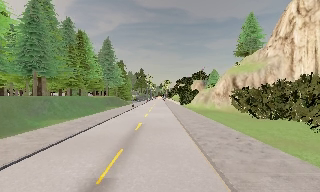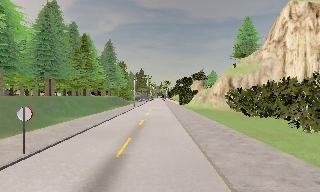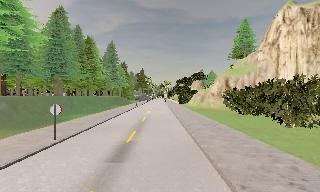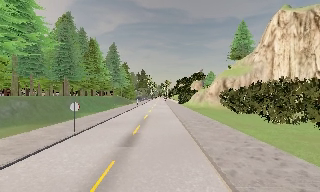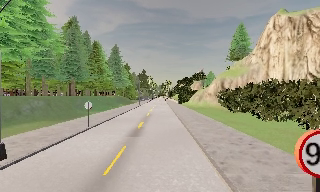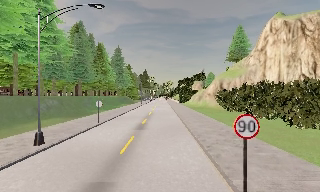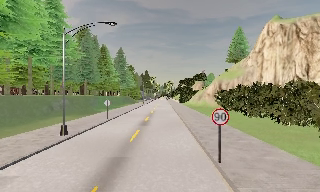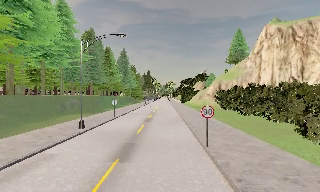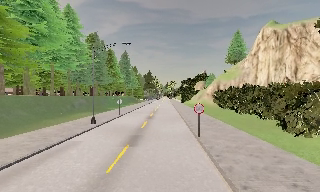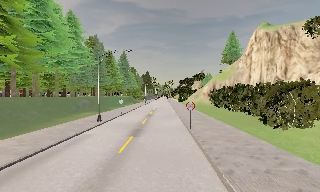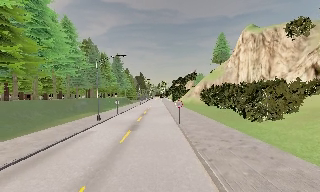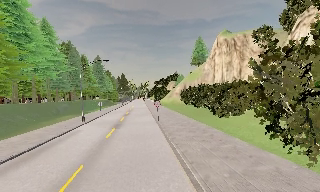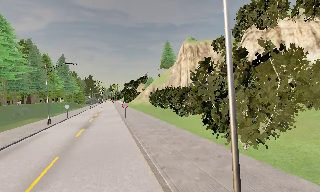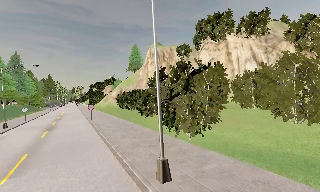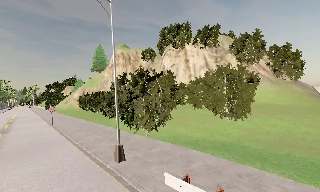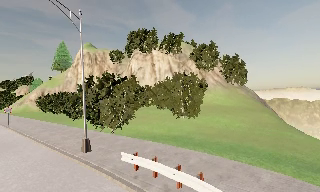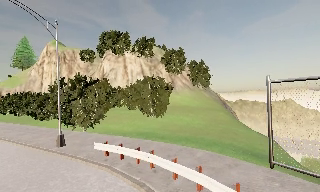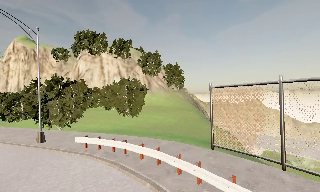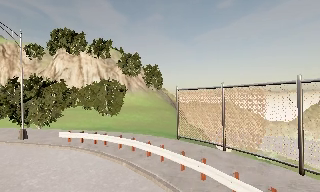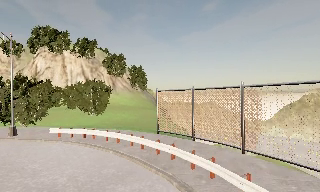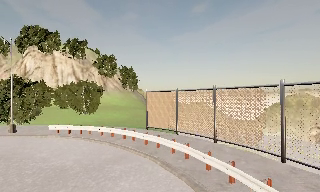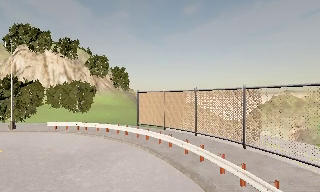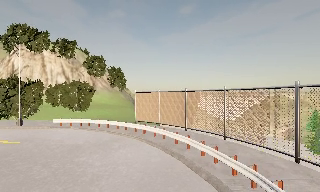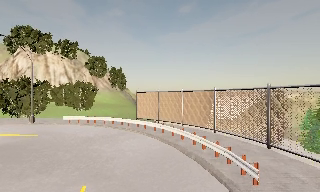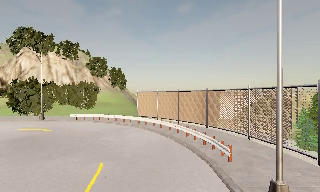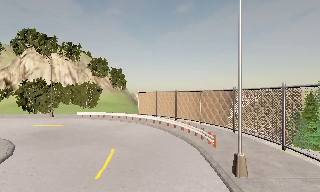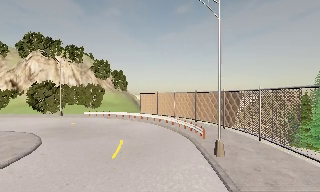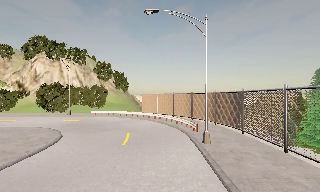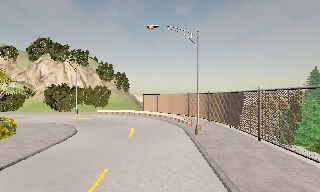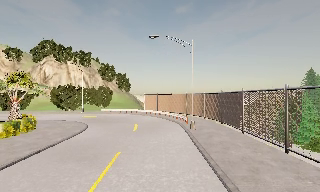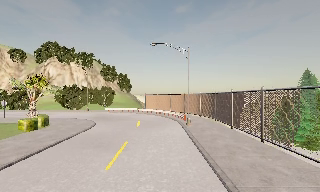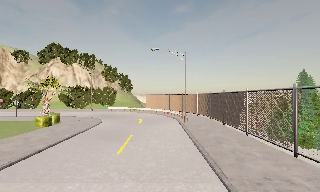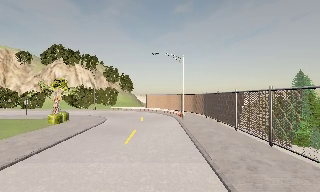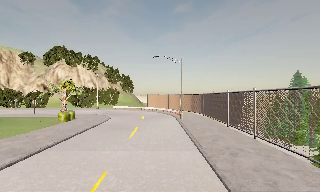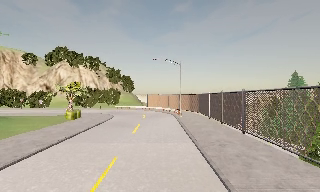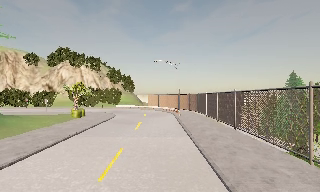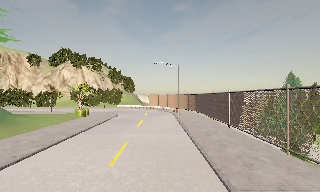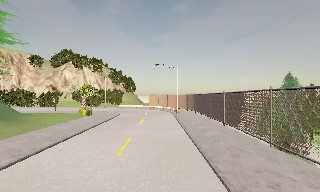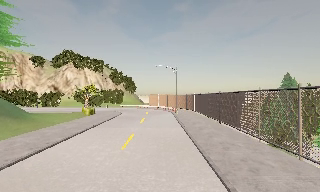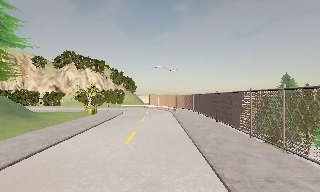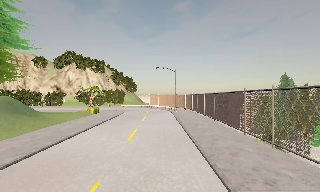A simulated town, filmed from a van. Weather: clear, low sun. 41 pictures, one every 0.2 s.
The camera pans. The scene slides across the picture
to the left.
The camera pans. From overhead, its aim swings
clockwise.
0.0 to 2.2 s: The camera travels backward, about 25 m, so what stands in front gets smaller.
2.2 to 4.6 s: The camera pans to its right, which is clockwise from overhead, by about 85 degrees. It travels backward, about 20 m.
4.6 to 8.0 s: The camera travels backward, about 25 m, so what stands in front gets smaller. It loses speed.
The film runs backward here.
